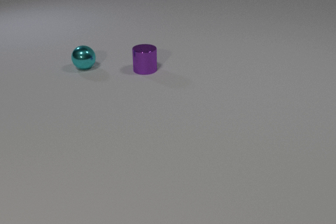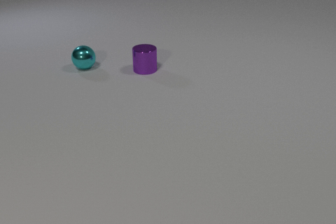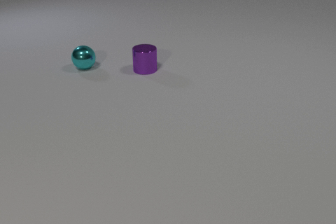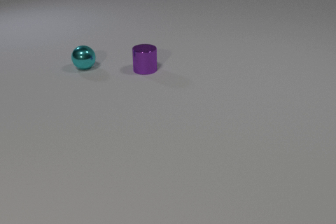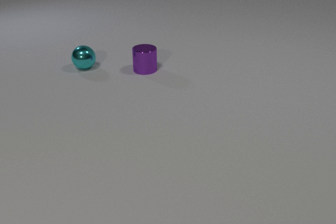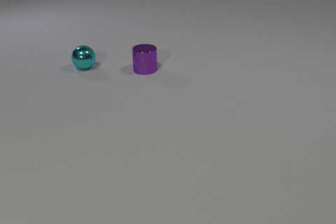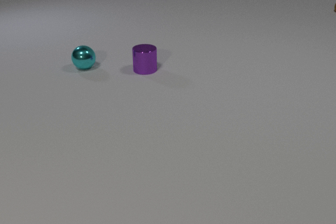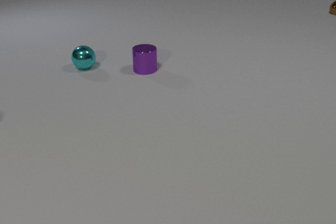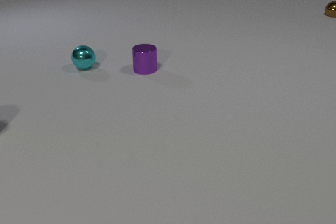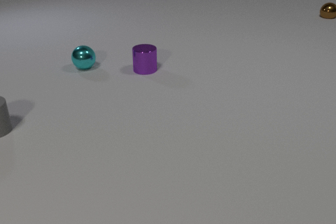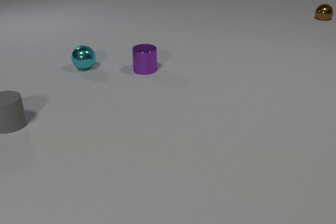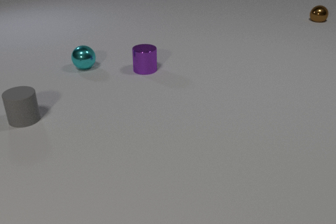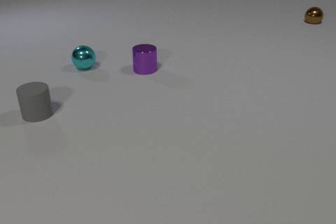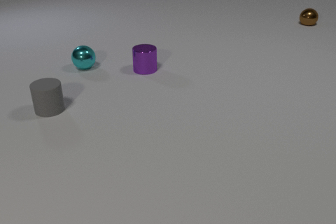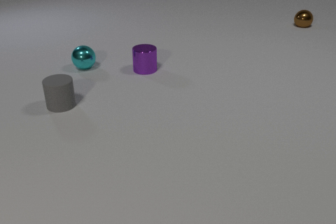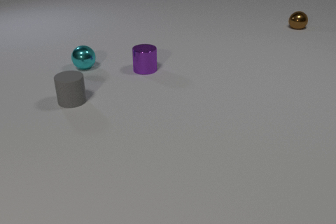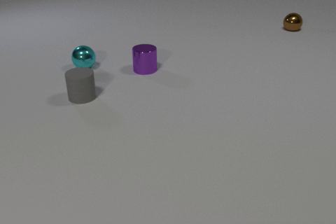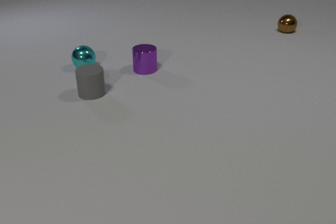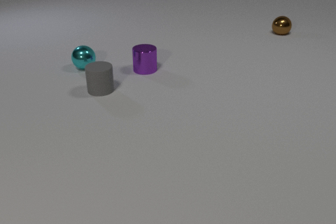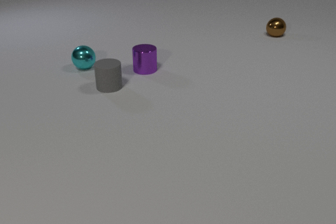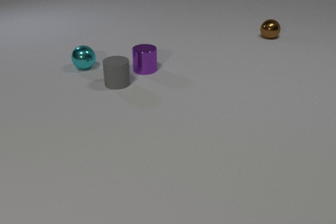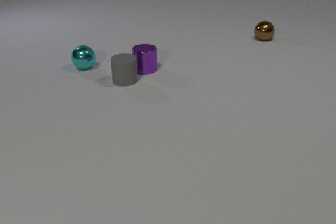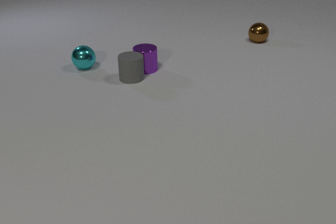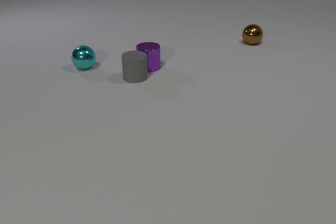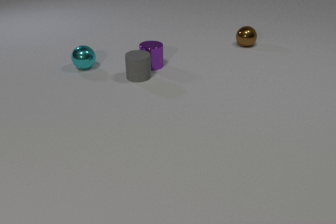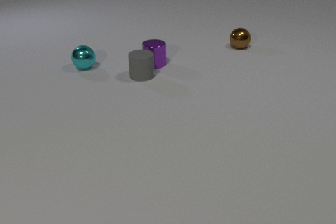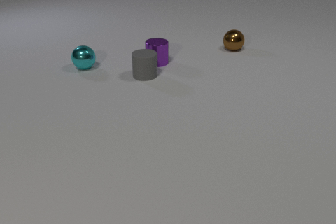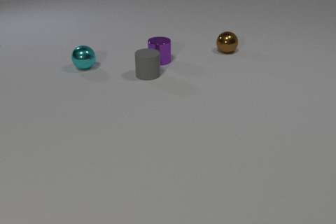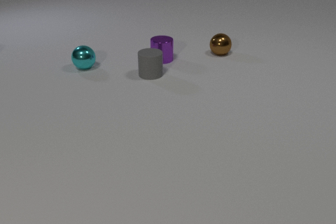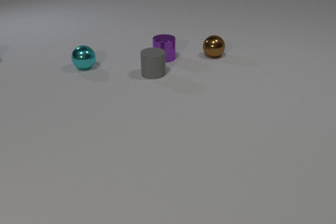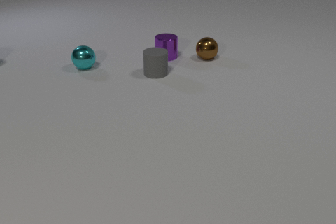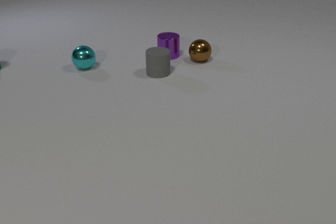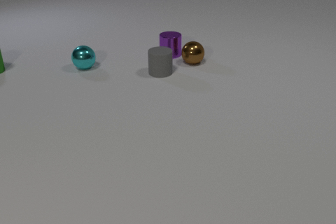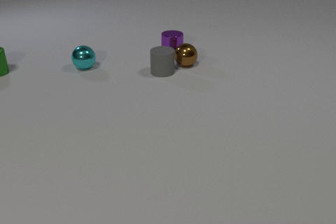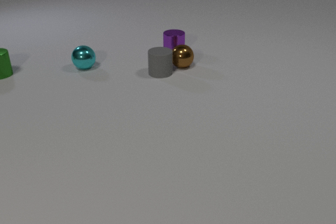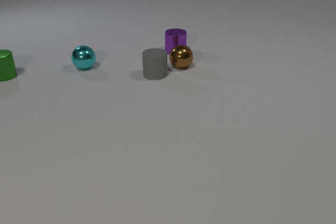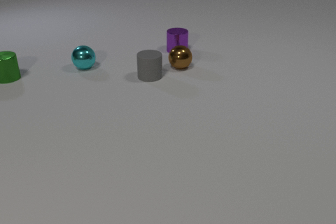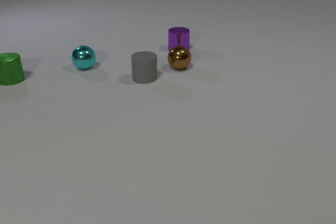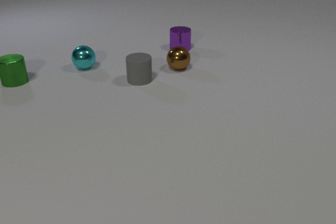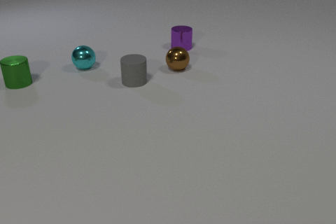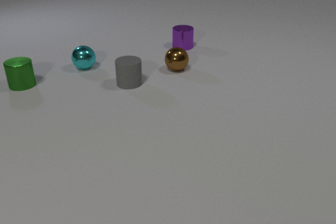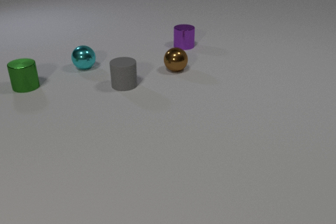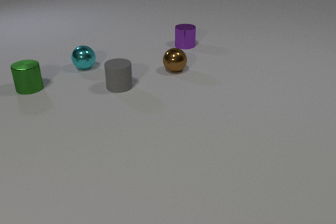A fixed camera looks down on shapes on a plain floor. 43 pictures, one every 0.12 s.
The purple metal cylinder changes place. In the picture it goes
away from the camera.
0.00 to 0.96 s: The brown metal sphere comes in at the right edge, rolls toward the camera and to the left.
0.96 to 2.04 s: The gray rubber cylinder comes in at the left edge, slides to the right and away from the camera. The brown metal sphere rolls toward the camera and to the left.
2.04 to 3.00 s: The gray rubber cylinder slides to the right and away from the camera. The purple metal cylinder slides away from the camera and to the right. The brown metal sphere rolls toward the camera and to the left. The gray rubber cylinder and the purple metal cylinder collide.
3.00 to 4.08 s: The gray rubber cylinder slides to the right. The purple metal cylinder slides away from the camera and to the right. The brown metal sphere rolls toward the camera and to the left. The green metal cylinder comes in at the left edge, slides toward the camera and to the right. The gray rubber cylinder and the brown metal sphere collide.
4.08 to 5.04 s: The gray rubber cylinder slides to the left and toward the camera. The purple metal cylinder slides away from the camera and to the right. The brown metal sphere rolls toward the camera and to the left. The green metal cylinder slides toward the camera and to the right.
How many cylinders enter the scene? 2.
What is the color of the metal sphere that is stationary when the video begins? cyan.
How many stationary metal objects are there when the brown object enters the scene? 2.
